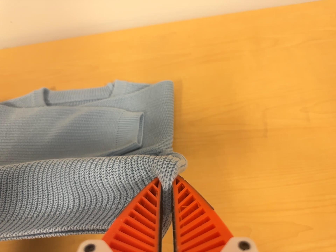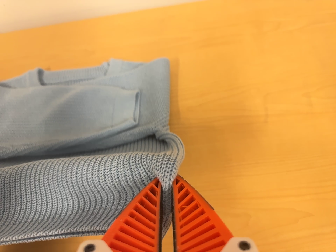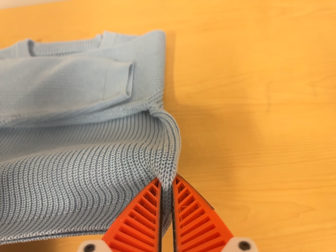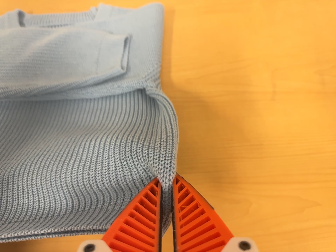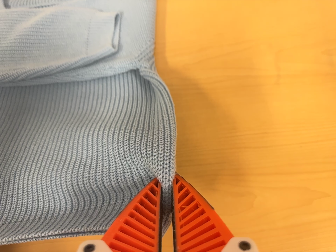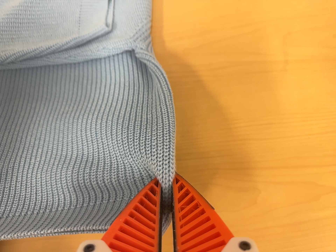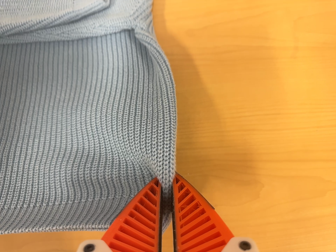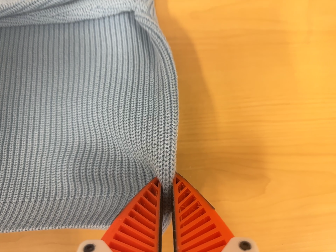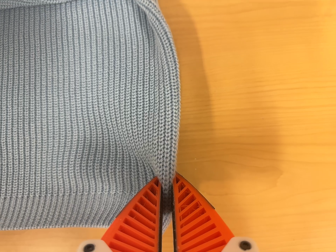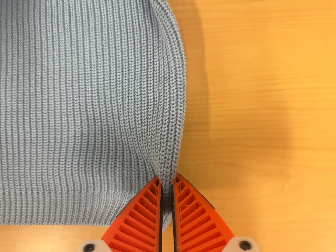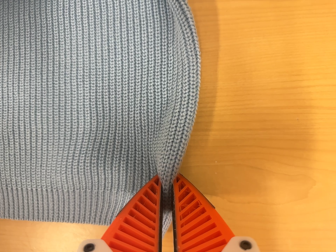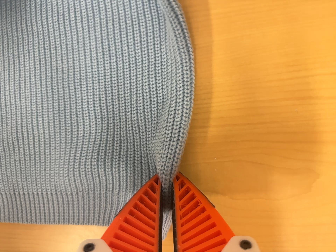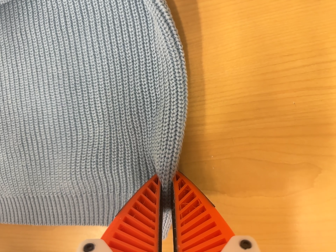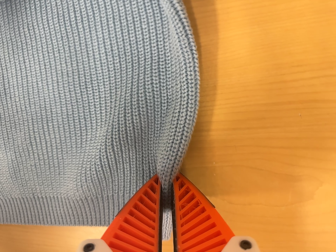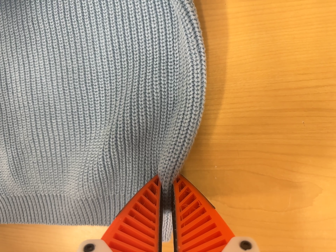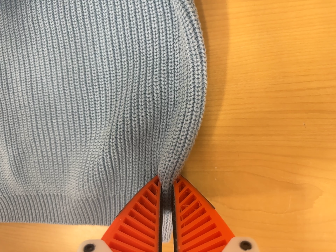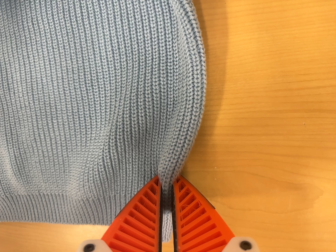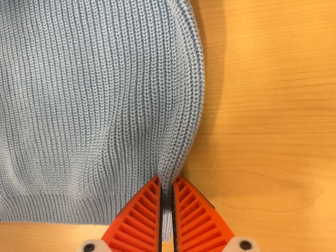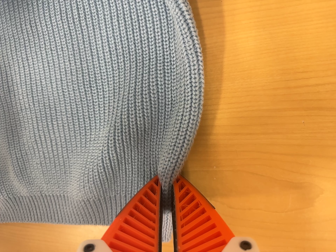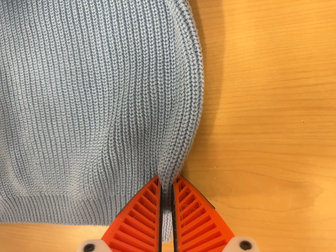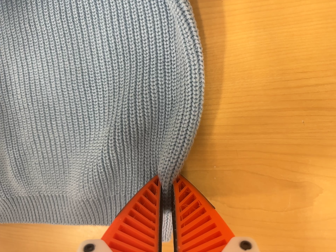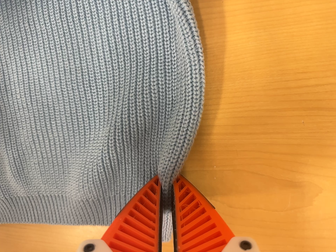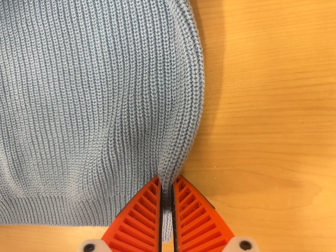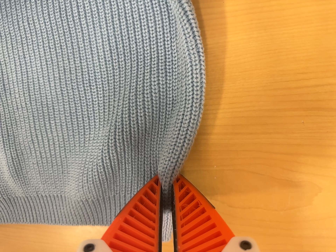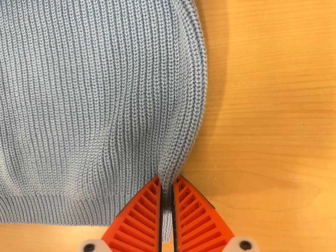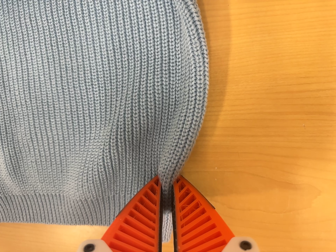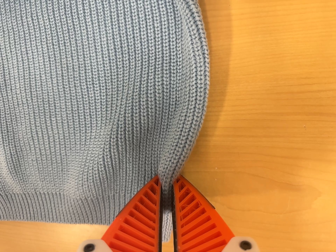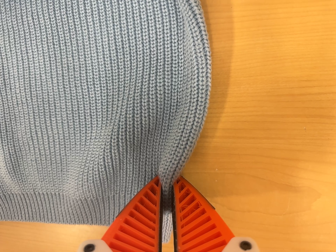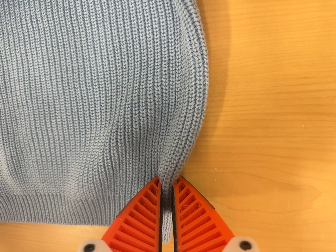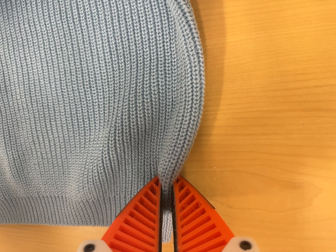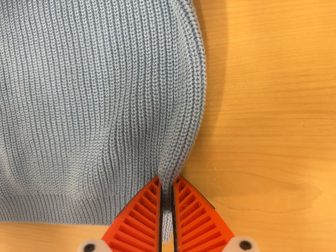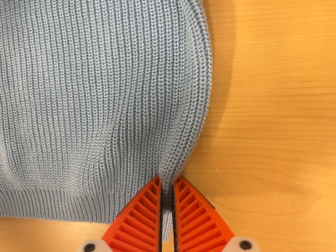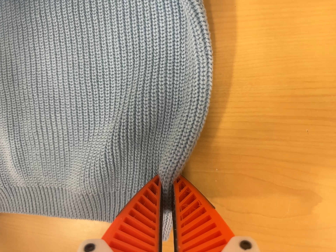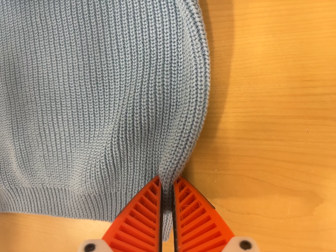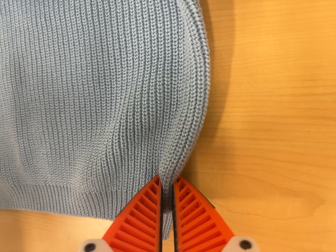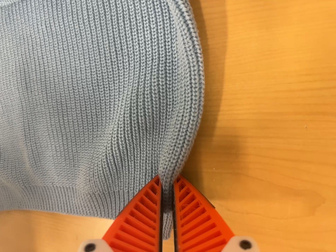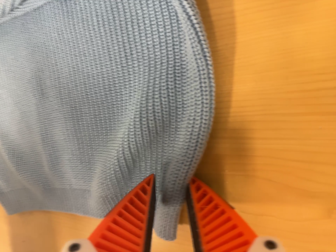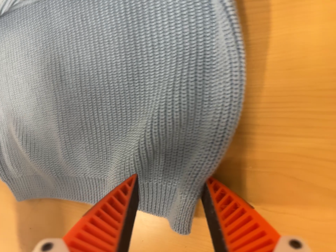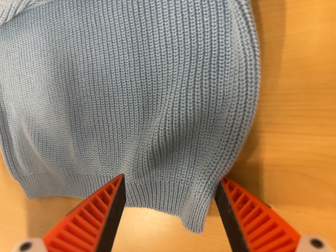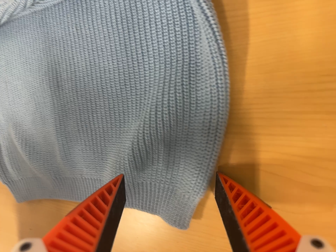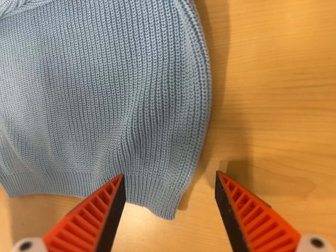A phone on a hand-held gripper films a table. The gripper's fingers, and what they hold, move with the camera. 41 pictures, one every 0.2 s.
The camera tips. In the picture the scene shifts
upward.
0.0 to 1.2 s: The camera travels forward, about 12 cm, so what stands in front looms larger. Its aim tips toward the bottom of its view by about 15 degrees, and the scene shifts upward.
1.2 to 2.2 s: The scene slides to the right, as the camera pans about 10 degrees to its left. It travels forward and toward the top of its view, about 8 cm, so what stands in front looms larger. Its aim tips toward the bottom of its view by about 15 degrees, and the scene shifts upward.
2.2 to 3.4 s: The camera shifts only a little, or ends up much as it began.
3.4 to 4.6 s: The camera keeps its place and its aim.
4.6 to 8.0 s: The camera pans to its left by about 10 degrees.
The film runs backward here.
